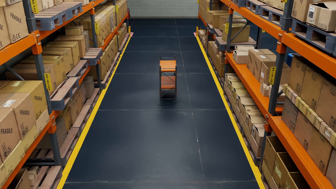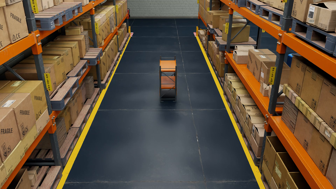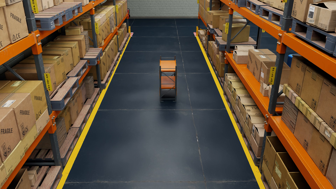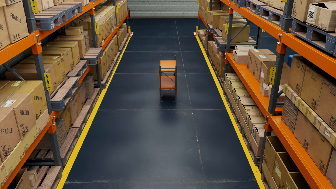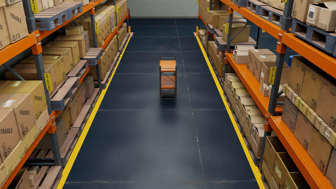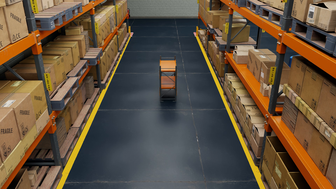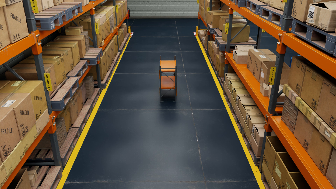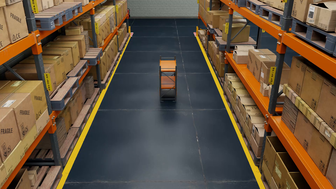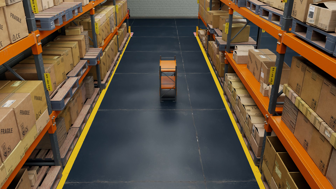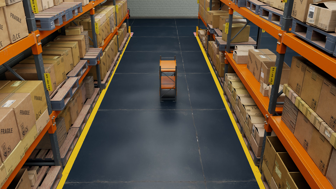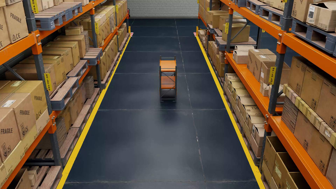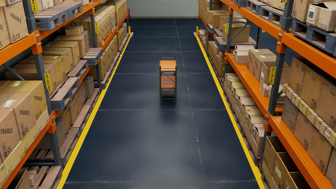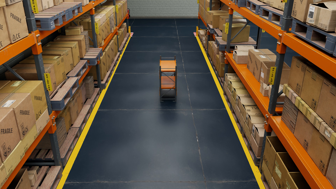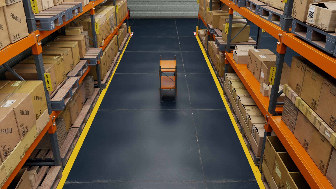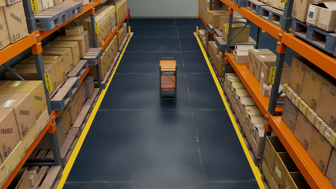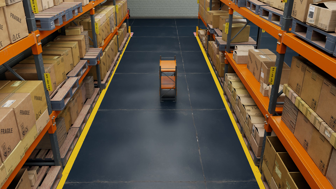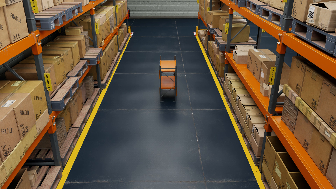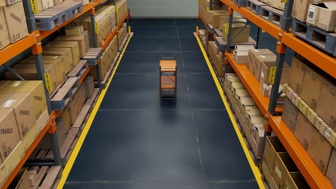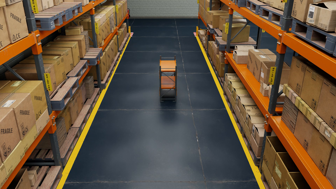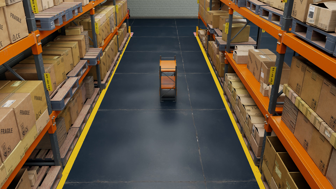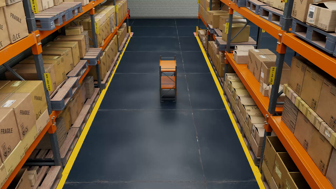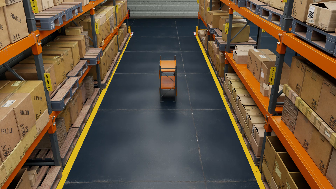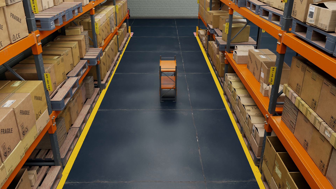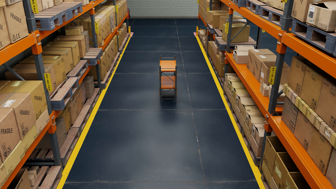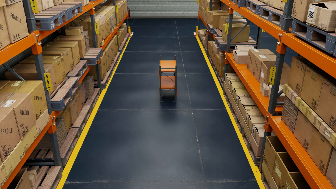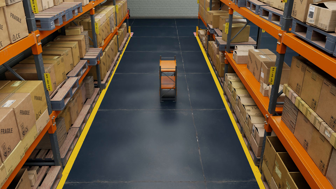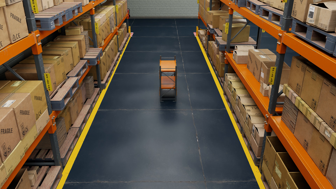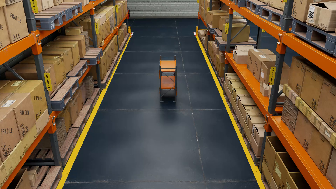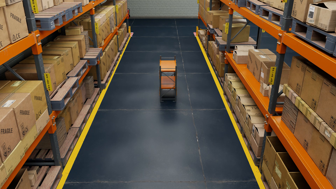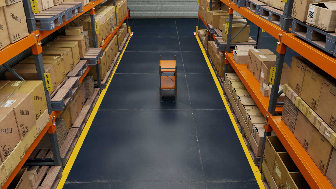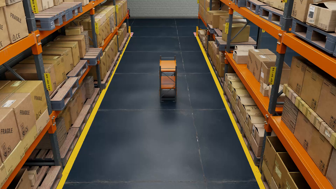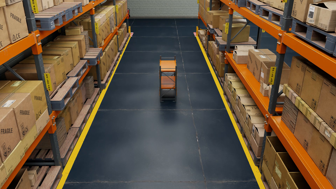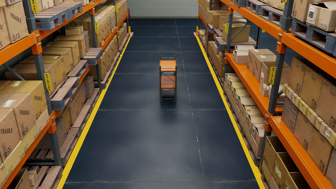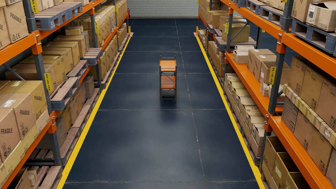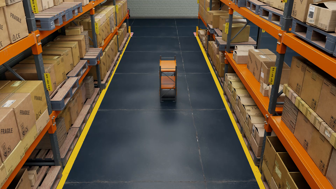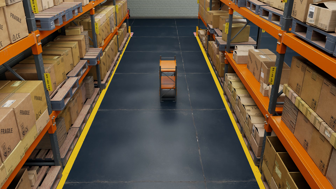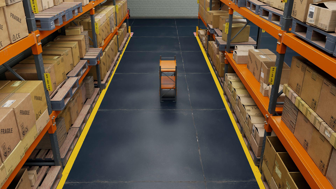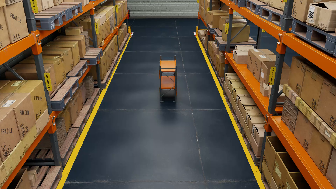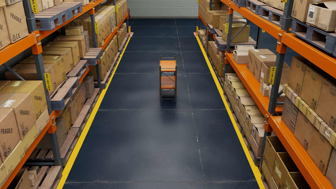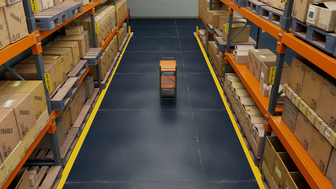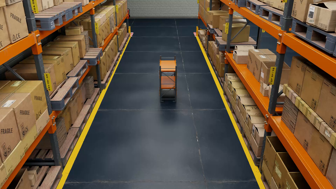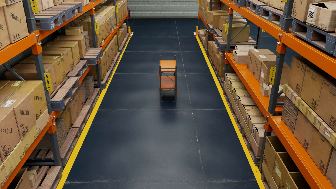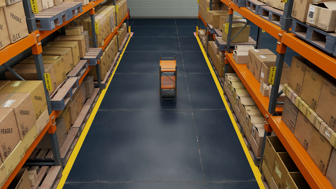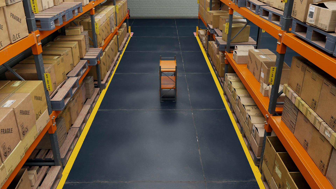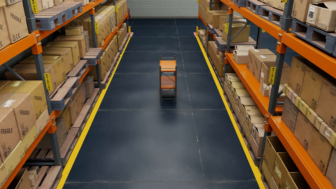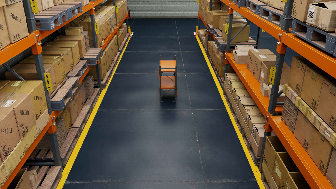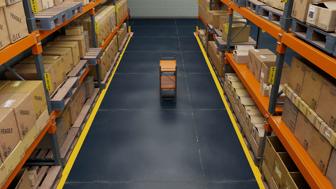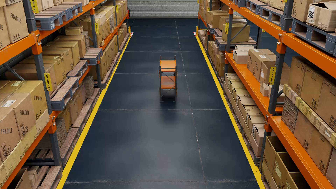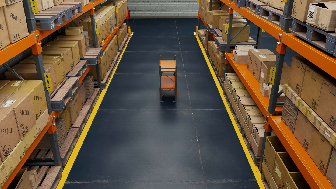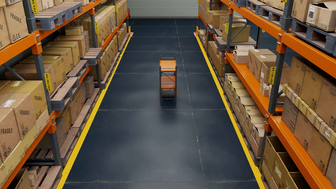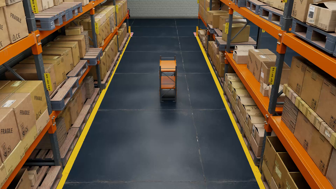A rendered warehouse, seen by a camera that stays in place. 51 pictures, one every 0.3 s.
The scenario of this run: A forklift runs into an object in its way.
